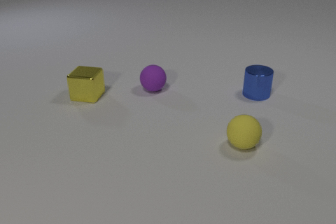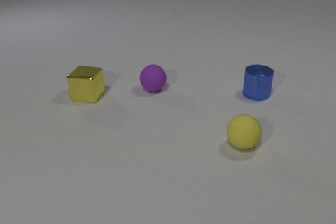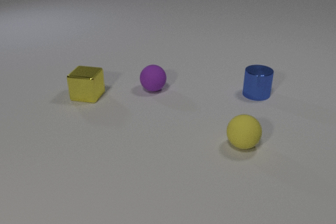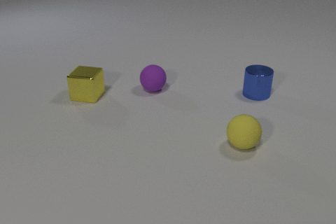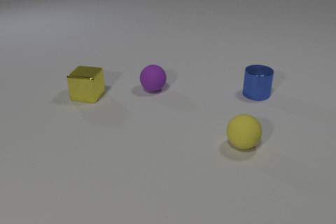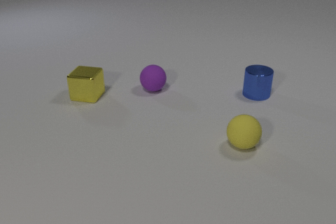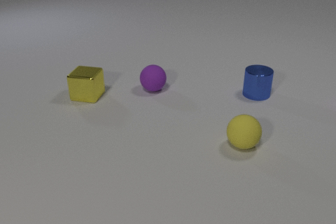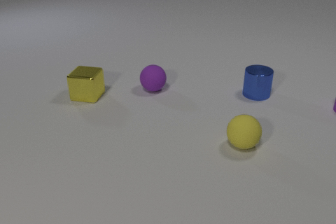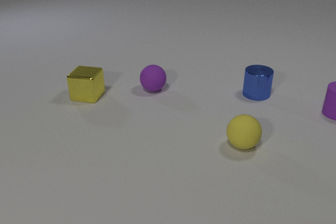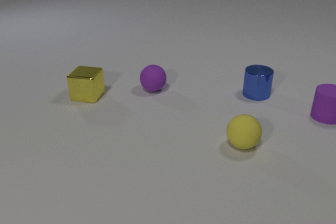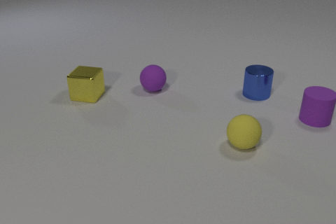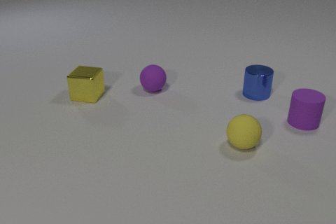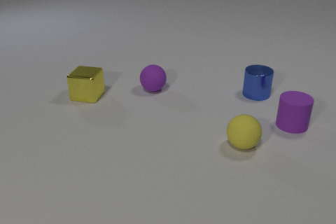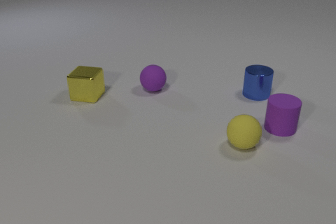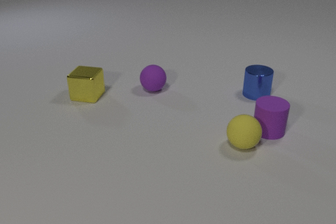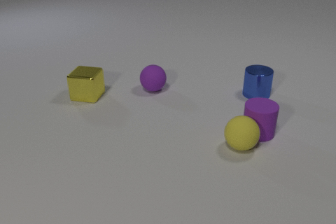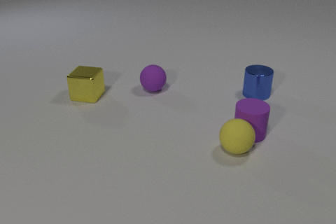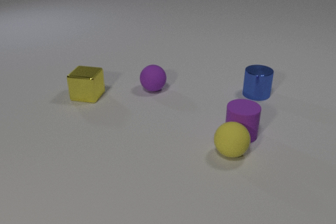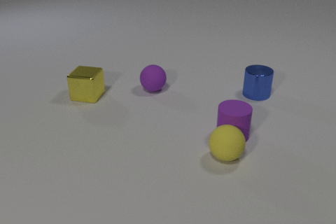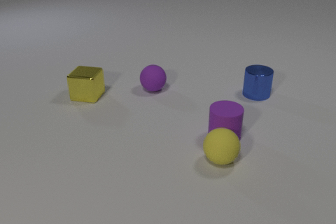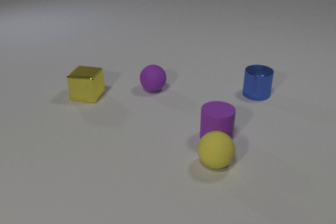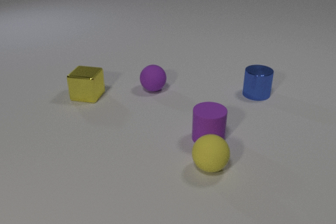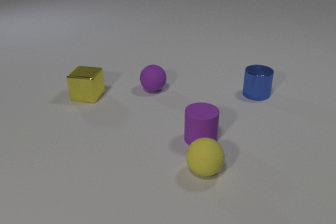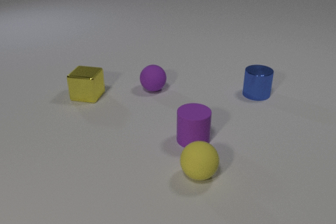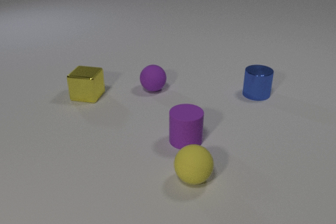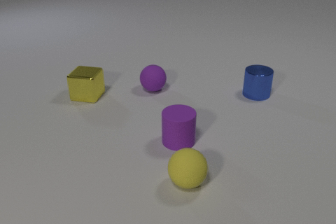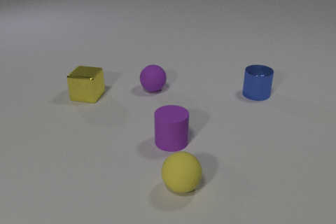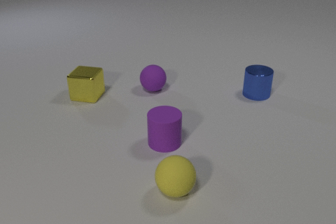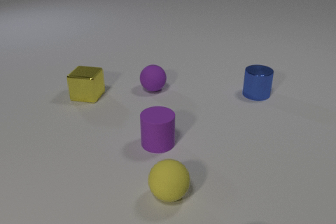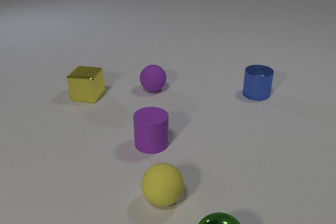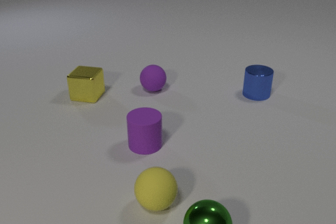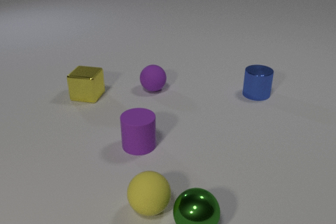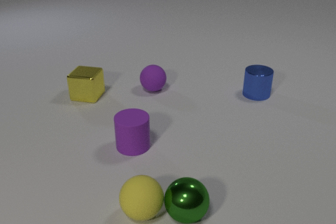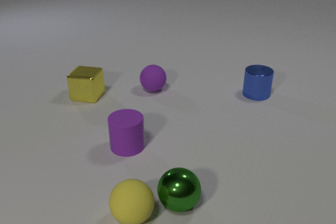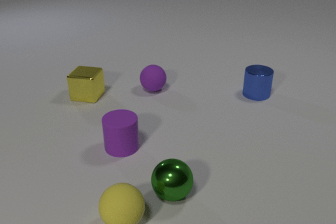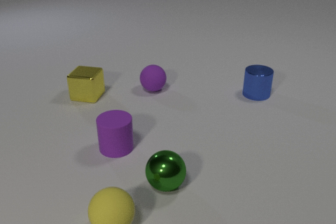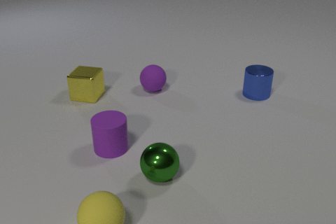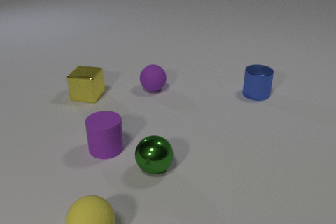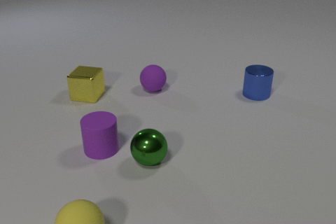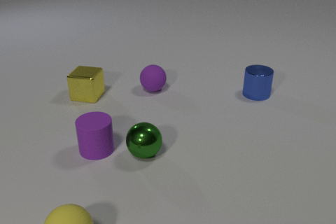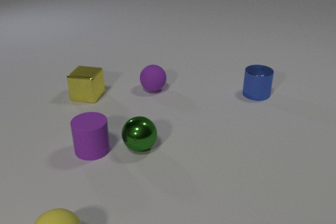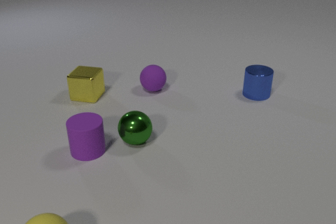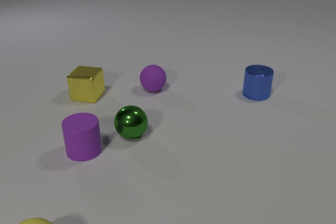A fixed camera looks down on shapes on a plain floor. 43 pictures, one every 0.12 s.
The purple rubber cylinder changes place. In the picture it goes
to the left.
0.00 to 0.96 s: The purple rubber cylinder comes in at the right edge, slides toward the camera and to the left.
0.96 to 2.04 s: The purple rubber cylinder slides to the left and toward the camera. The yellow rubber sphere rolls toward the camera and to the left. The purple rubber cylinder and the yellow rubber sphere collide.
2.04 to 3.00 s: The purple rubber cylinder slides to the left. The yellow rubber sphere rolls toward the camera and to the left.
3.00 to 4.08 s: The purple rubber cylinder slides to the left. The yellow rubber sphere rolls to the left and toward the camera. The green metal sphere comes in at the bottom edge, rolls away from the camera and to the left. The yellow rubber sphere and the green metal sphere collide.
4.08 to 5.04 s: The purple rubber cylinder slides to the left. The yellow rubber sphere rolls to the left. The green metal sphere rolls away from the camera and to the left.
What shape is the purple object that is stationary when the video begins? sphere.
What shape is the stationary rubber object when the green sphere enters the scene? sphere.
How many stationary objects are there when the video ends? 3.
